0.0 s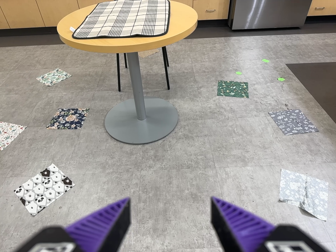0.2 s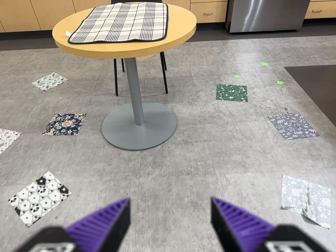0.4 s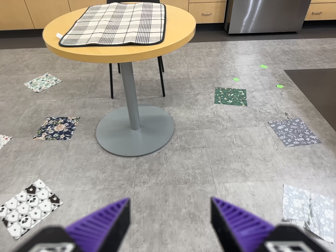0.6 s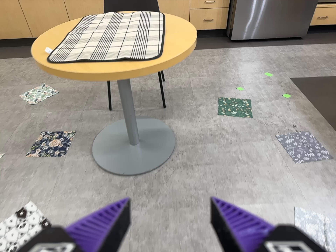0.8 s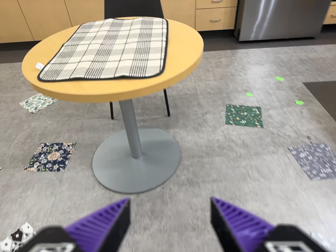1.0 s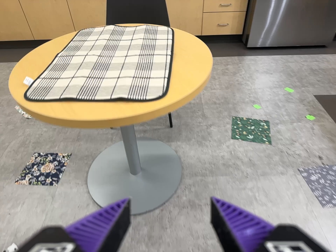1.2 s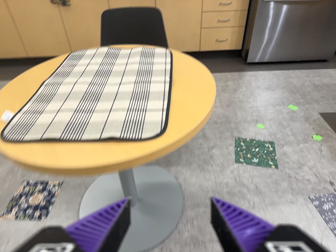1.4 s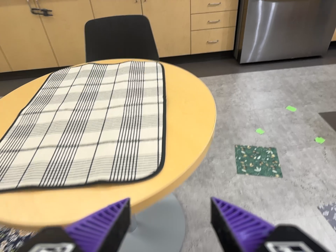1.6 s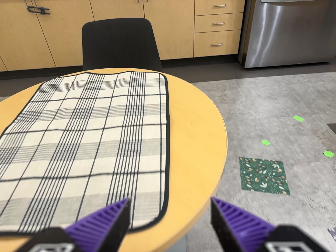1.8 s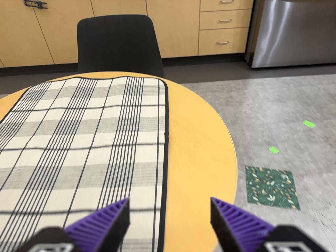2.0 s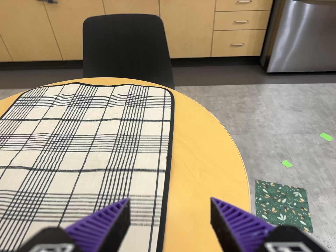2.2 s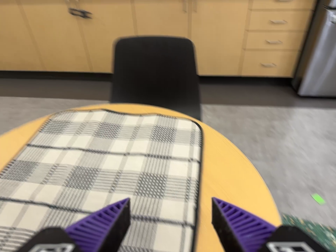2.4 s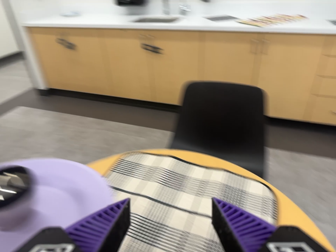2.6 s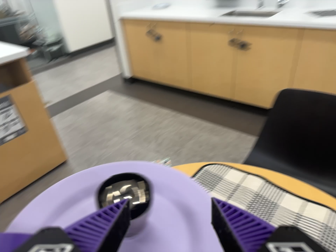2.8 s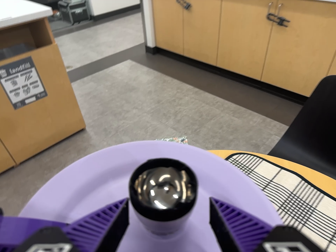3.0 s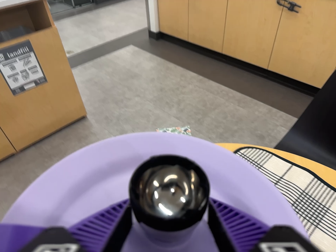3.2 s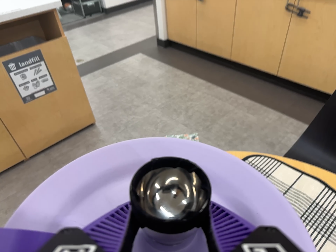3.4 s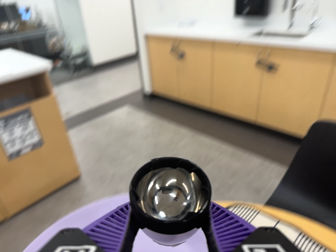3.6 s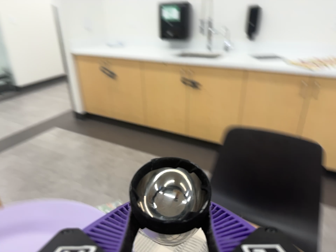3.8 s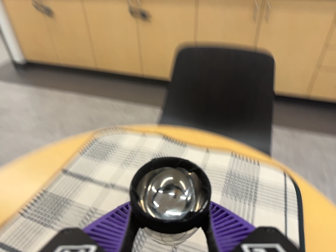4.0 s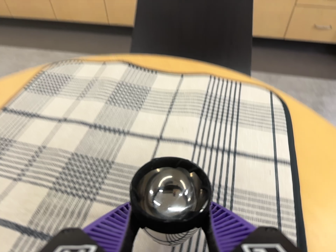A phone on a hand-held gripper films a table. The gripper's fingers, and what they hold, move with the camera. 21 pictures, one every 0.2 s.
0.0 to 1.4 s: The camera travels forward and toward the top of its view, about 80 cm, so what stands in front looms larger.
1.4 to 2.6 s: The scene slides to the right, as the camera pans about 35 degrees to its left. It travels toward the top of its view and forward, about 50 cm, so close, fixed things drift downward. It rolls about its line of sight by about 25 degrees, and the scene rotates clockwise.
2.6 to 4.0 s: The scene slides to the left, as the camera pans about 25 degrees to its right. It travels forward, toward the bottom of its view and to its right, about 26 cm, so what stands in front looms larger. Its aim tips toward the bottom of its view by about 15 degrees, and the scene shifts upward. It rolls about its line of sight by about 10 degrees, and the scene rotates counterclockwise.
The film runs forward here.
